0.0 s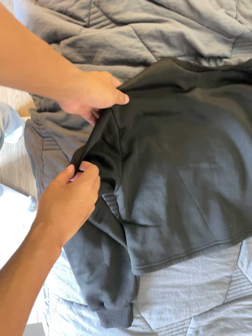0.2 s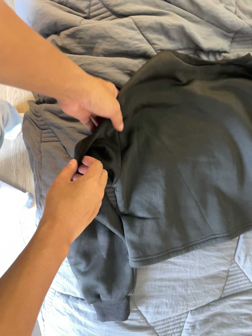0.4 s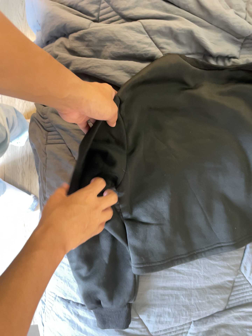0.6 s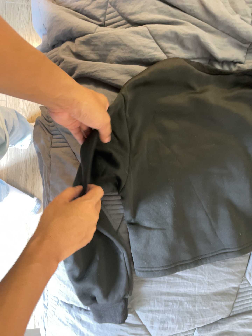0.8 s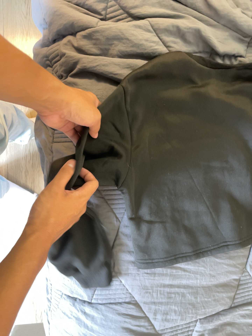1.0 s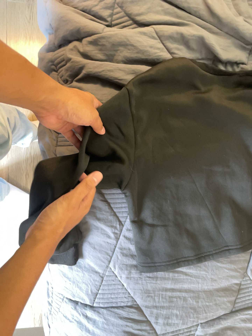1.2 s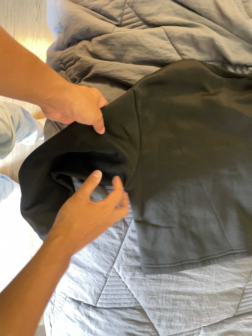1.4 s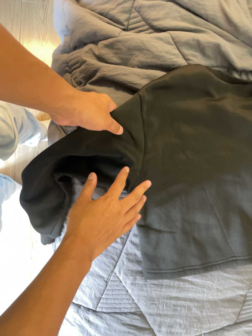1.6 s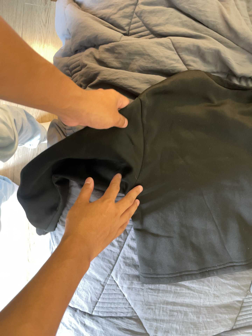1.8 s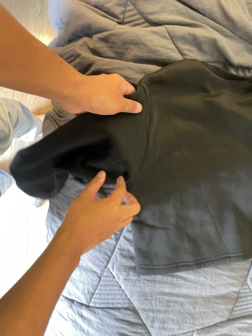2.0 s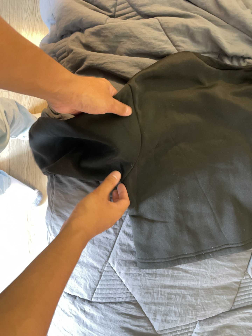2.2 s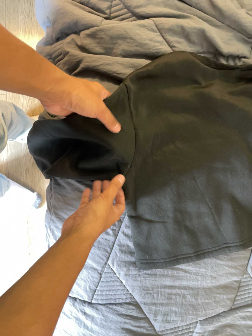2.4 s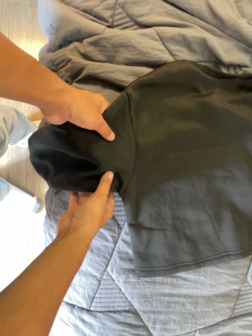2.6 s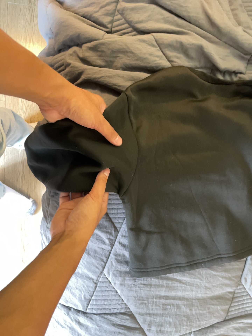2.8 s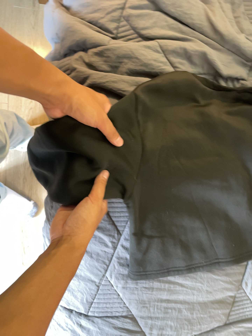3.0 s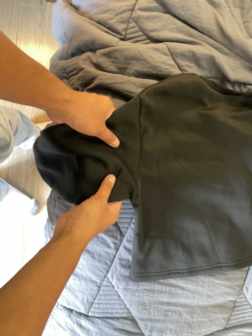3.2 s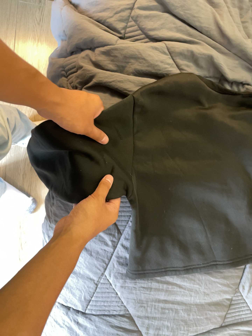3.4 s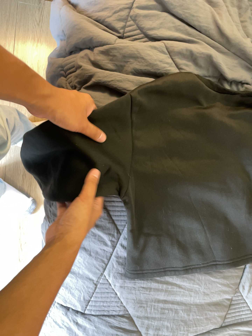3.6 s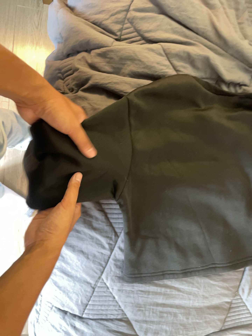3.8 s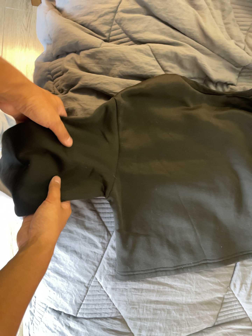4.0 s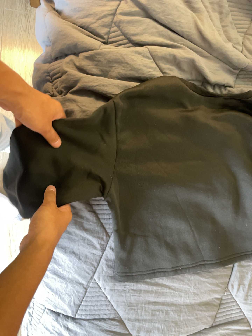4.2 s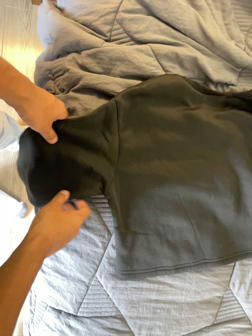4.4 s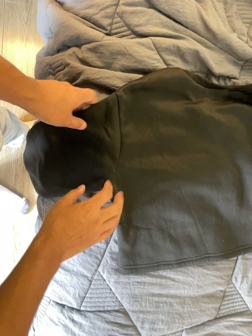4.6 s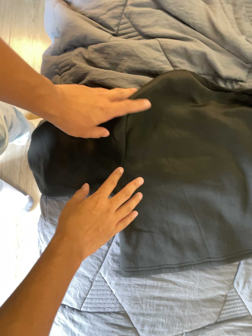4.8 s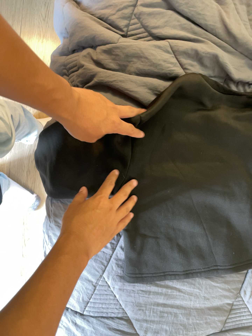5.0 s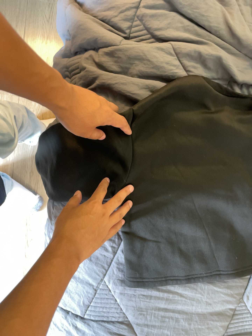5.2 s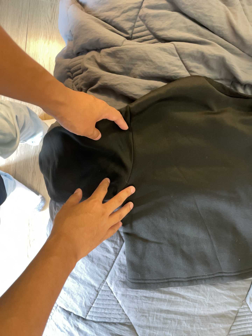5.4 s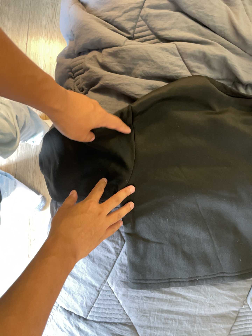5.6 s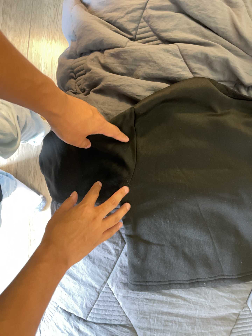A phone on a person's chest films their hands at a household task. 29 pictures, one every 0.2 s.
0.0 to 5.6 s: The camera rolls about its line of sight by about 10 degrees, and the scene rotates clockwise.
The film runs forward here.
